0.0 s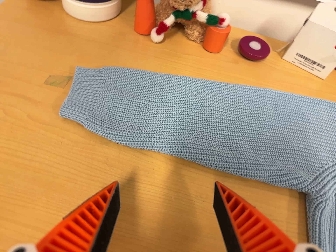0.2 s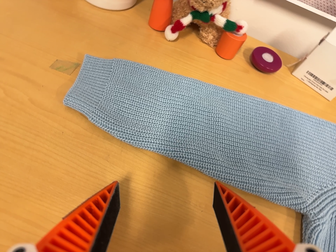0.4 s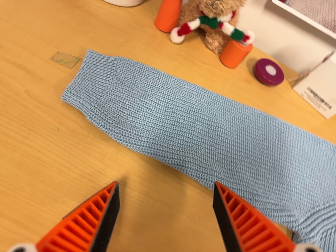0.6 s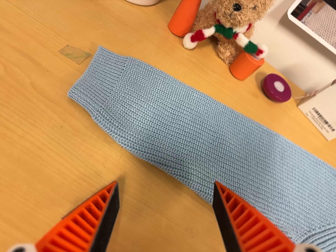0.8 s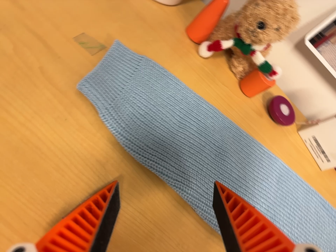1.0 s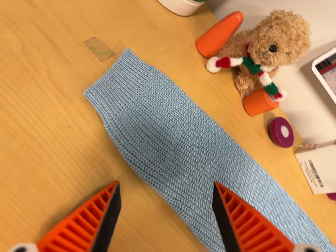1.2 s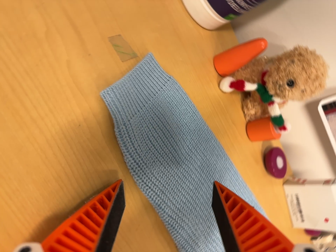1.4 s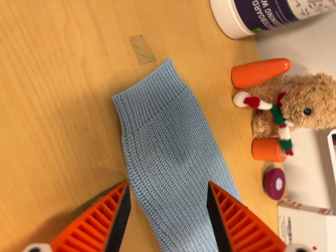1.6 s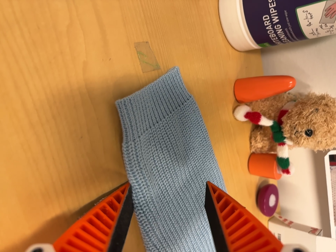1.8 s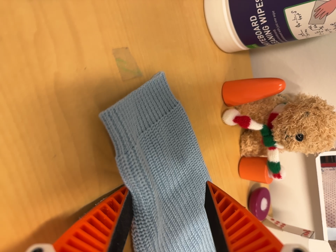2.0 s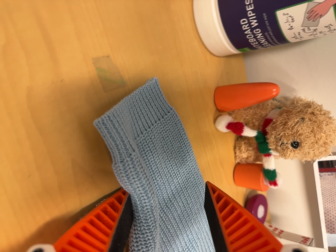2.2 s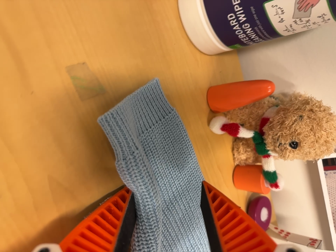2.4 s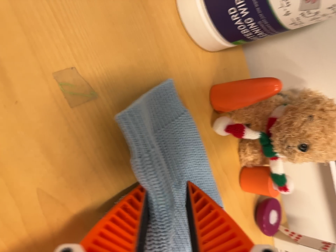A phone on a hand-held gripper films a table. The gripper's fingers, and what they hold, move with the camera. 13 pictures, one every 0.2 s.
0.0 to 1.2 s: The camera pans to its right by about 15 degrees. It travels to its left, toward the top of its view and forward, about 12 cm. It rolls about its line of sight by about 45 degrees, and the scene rotates clockwise.
1.2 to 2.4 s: The camera travels toward the top of its view and forward, about 10 cm.
The film runs forward here.
